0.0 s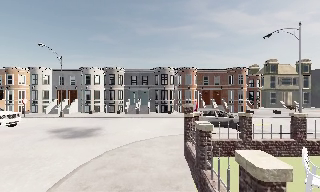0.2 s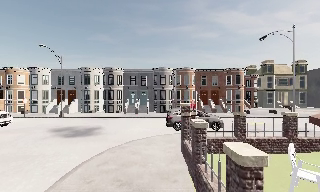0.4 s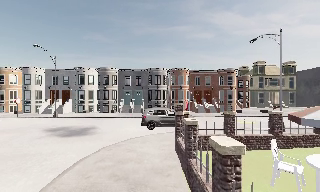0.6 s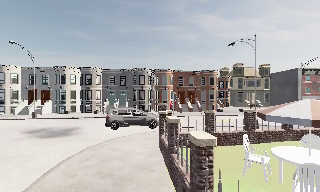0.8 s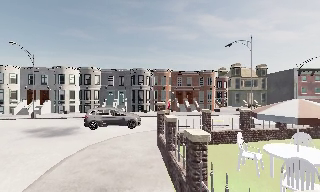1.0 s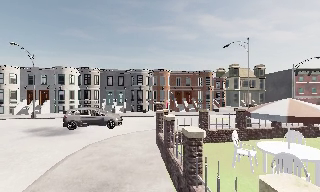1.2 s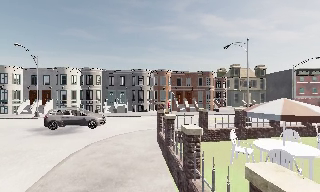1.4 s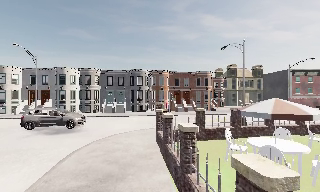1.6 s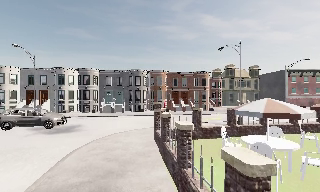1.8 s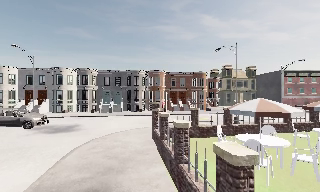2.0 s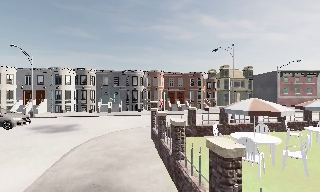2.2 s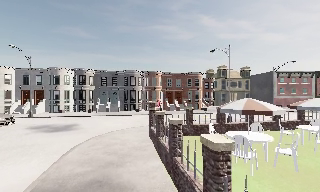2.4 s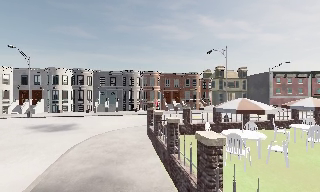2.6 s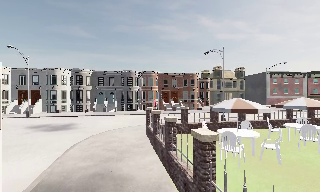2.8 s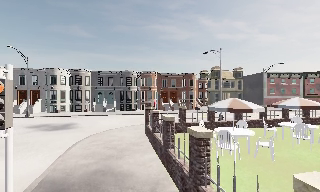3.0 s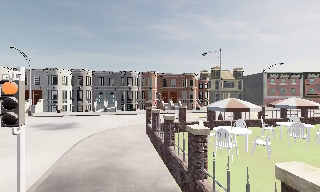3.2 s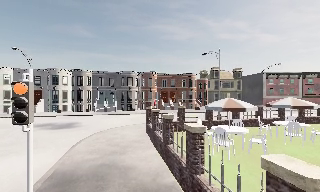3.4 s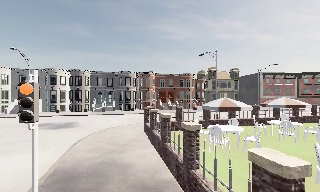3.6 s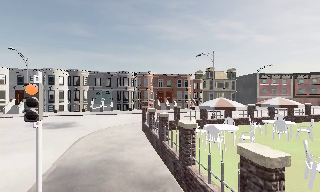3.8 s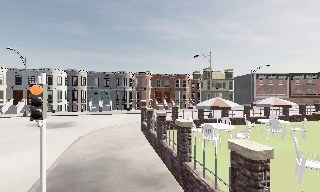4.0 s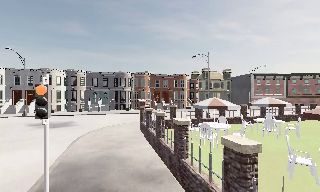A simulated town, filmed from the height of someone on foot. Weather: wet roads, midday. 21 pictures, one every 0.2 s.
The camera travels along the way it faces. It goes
backward.
0.0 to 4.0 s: The camera swings to its right by about 15 degrees, and the scene slides to the left. It travels backward, about 5 m, so what stands in front gets smaller.
The film runs backward here.
